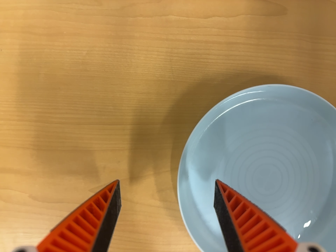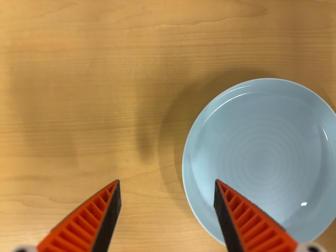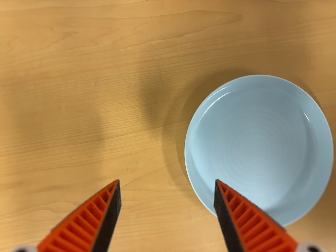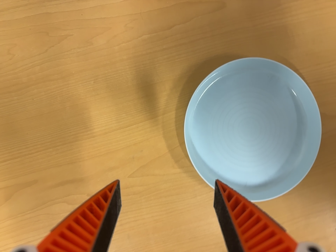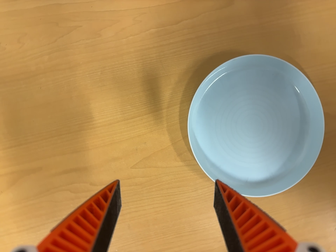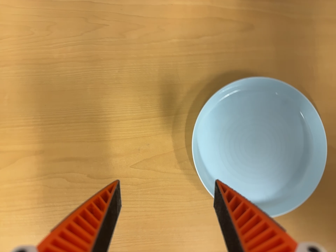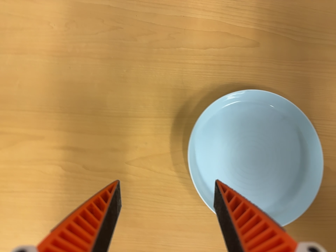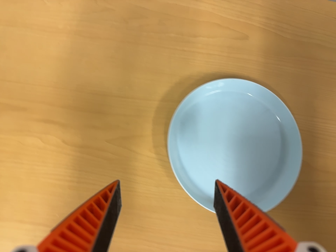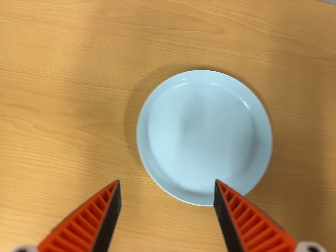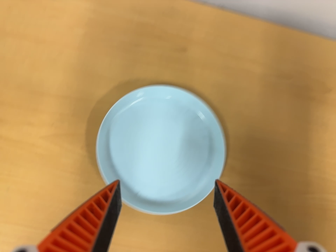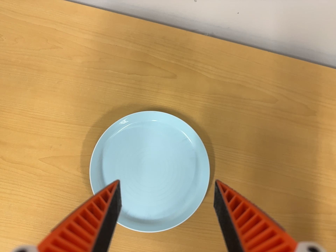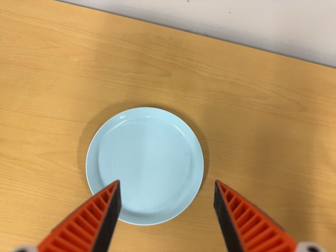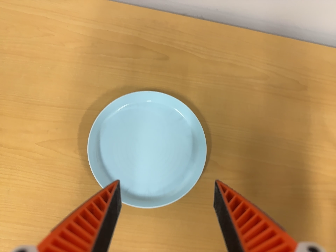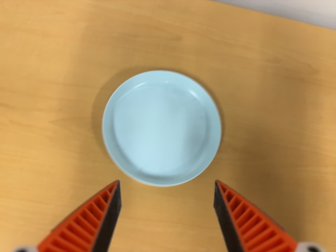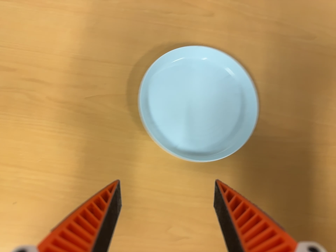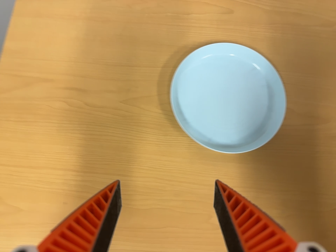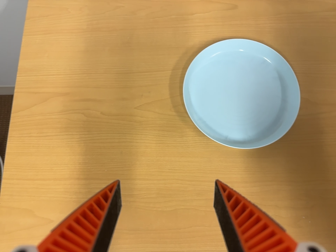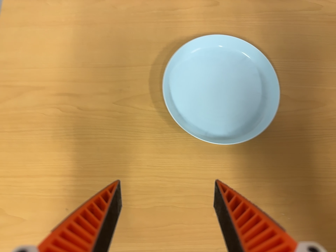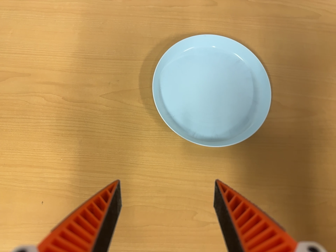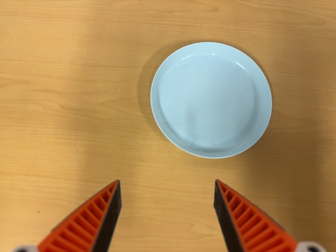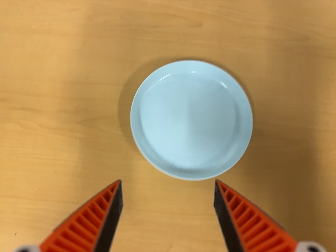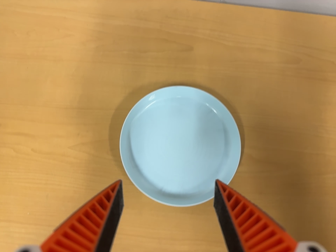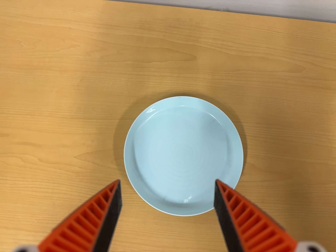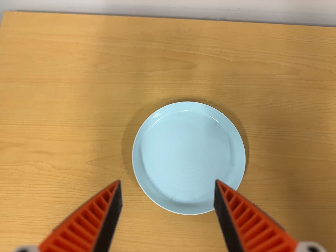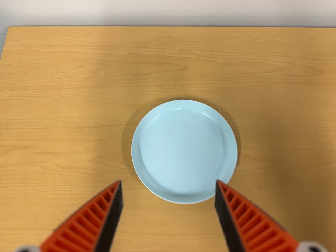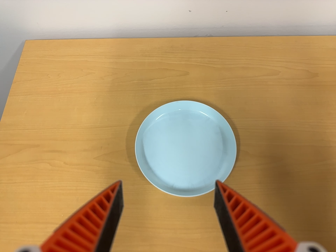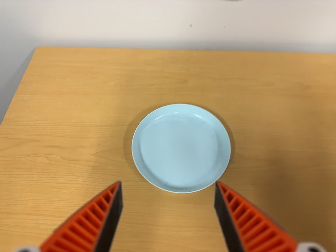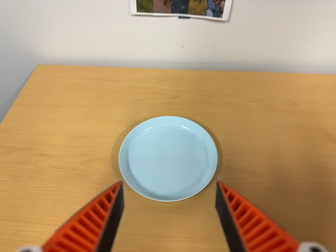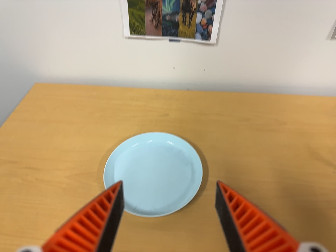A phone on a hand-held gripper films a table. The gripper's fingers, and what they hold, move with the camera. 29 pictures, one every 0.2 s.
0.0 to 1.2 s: The camera travels backward and toward the bottom of its view, about 12 cm, so what stands in front gets smaller. Its aim tips toward the top of its view by about 10 degrees.
1.2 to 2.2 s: The camera travels to its right and backward, about 16 cm, so close, fixed things drift to the left.
2.2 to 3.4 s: The camera travels to its left and toward the bottom of its view, about 14 cm, so close, fixed things drift to the right. It rolls about its line of sight by about 10 degrees, and the scene rotates counterclockwise.
3.4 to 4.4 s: The camera travels toward the top of its view and to its right, about 12 cm, so close, fixed things drift downward.
4.4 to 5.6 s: The camera travels toward the bottom of its view, backward and to its right, about 24 cm. Its aim tips toward the top of its view by about 30 degrees.
The film runs backward here.
